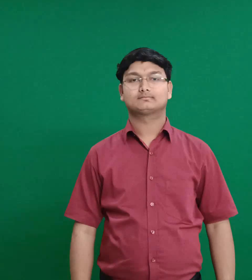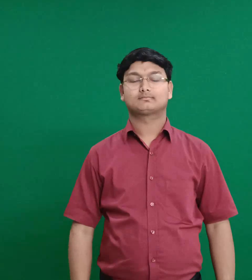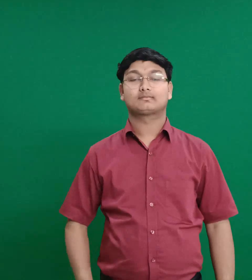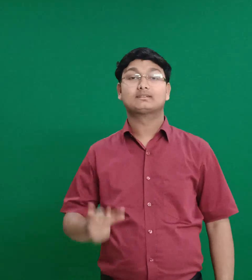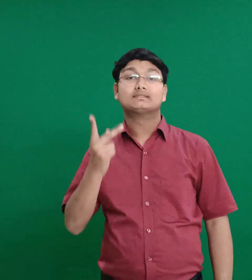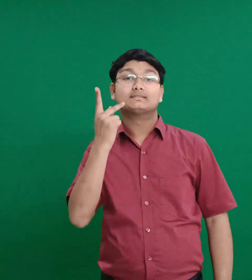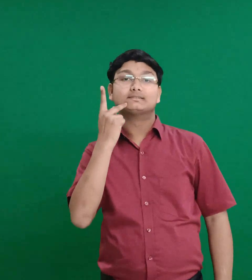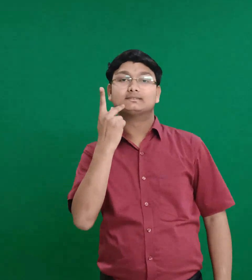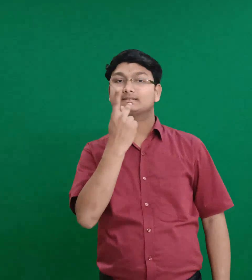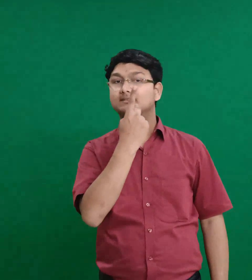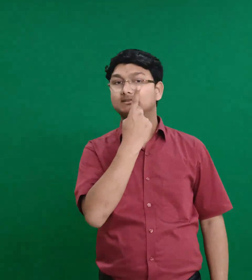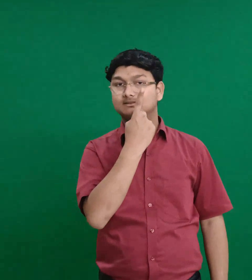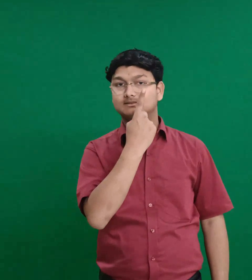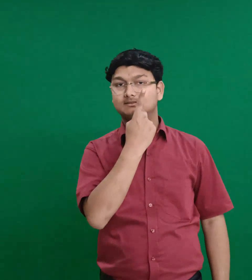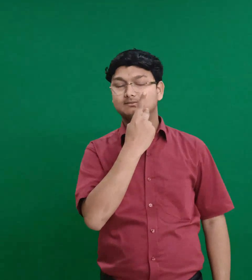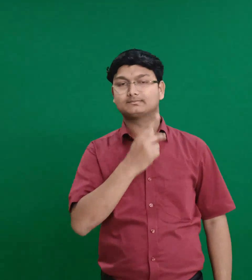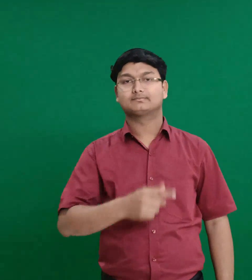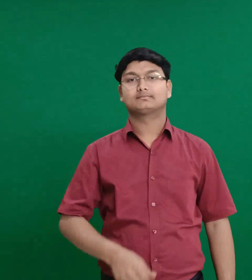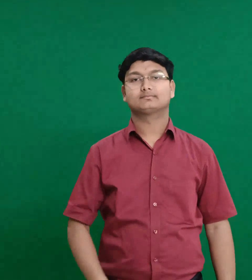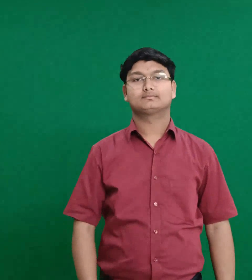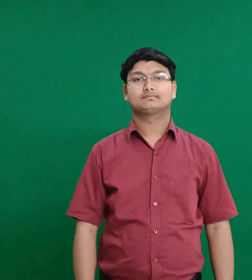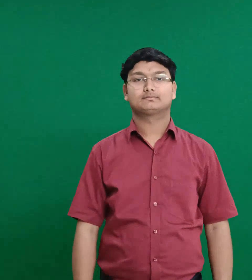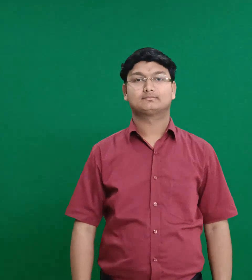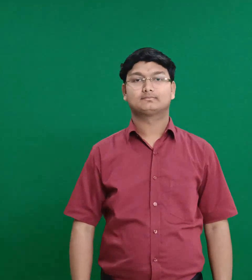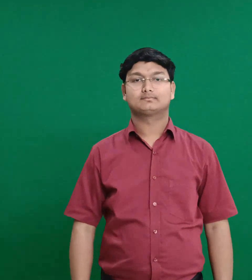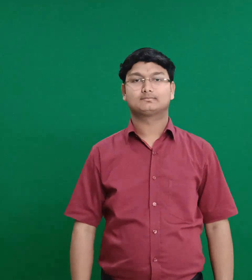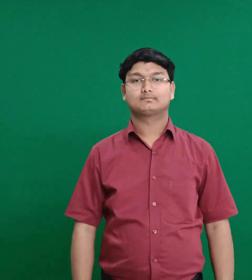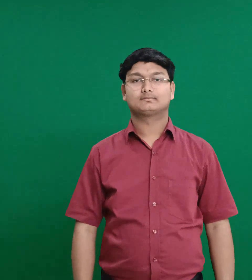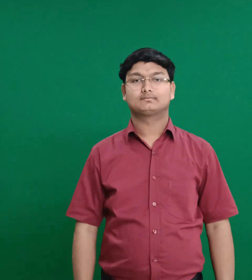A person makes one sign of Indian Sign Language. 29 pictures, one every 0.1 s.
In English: korah
